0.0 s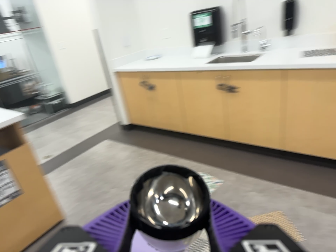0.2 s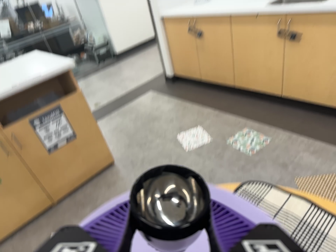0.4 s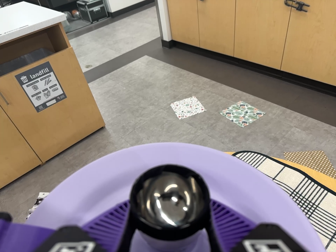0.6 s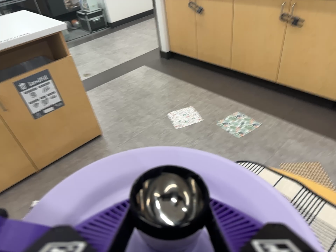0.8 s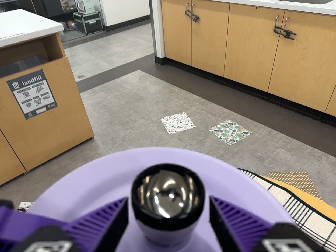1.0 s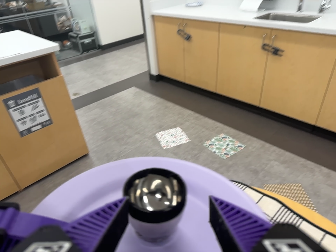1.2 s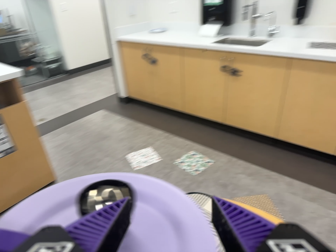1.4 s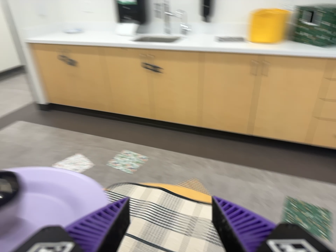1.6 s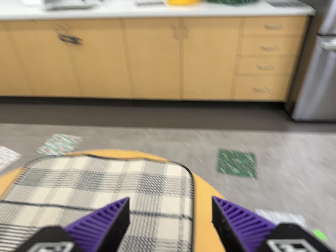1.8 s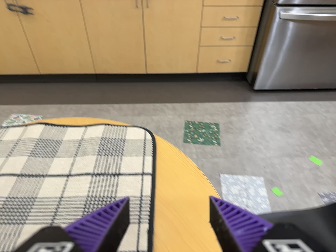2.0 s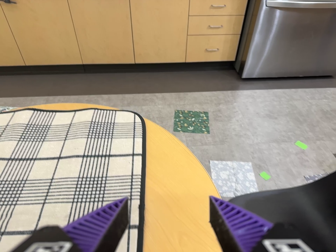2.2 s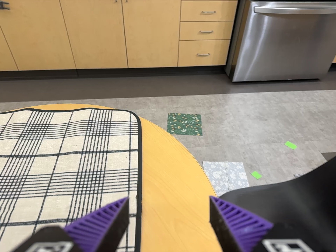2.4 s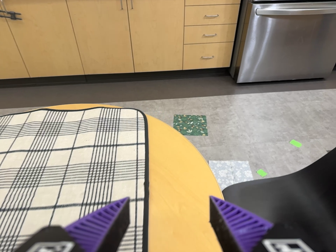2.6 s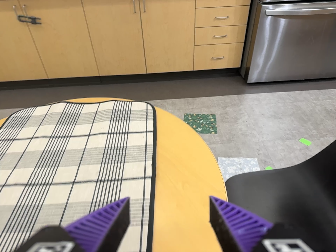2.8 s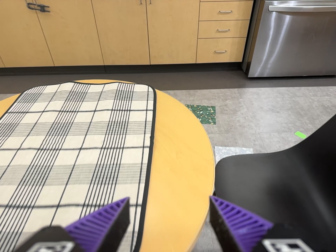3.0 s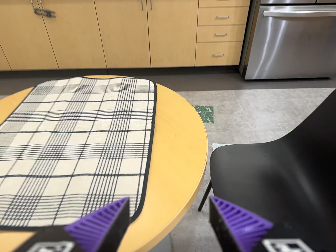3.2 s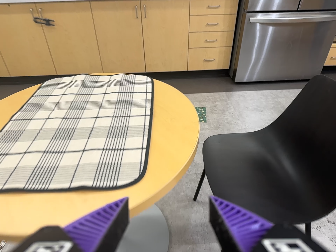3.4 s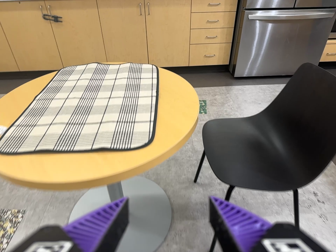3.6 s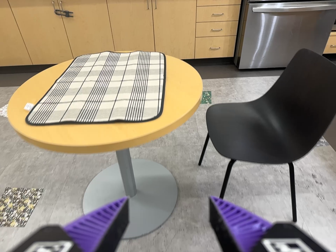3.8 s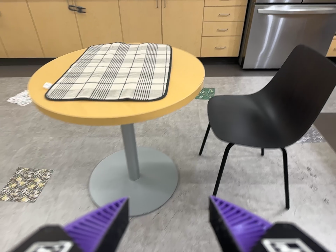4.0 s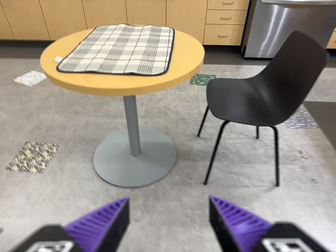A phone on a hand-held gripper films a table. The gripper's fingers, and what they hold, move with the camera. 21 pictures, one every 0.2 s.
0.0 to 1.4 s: The camera pans to its right by about 15 degrees. It travels toward the bottom of its view, about 8 cm, so close, fixed things drift upward.
1.4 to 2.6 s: The camera pans to its right by about 20 degrees. It travels toward the bottom of its view, backward and to its right, about 26 cm, so close, fixed things drift upward. Its aim tips toward the bottom of its view by about 10 degrees, and the scene shifts upward. It rolls about its line of sight by about 15 degrees, and the scene rotates counterclockwise.
2.6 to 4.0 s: The camera travels backward and toward the bottom of its view, about 80 cm, so what stands in front gets smaller.
The film runs backward here.
